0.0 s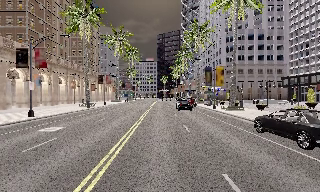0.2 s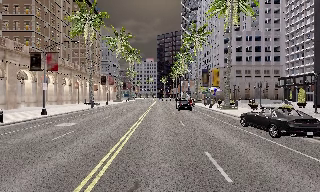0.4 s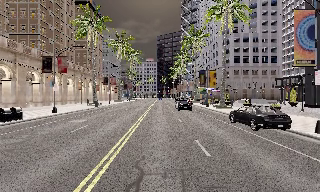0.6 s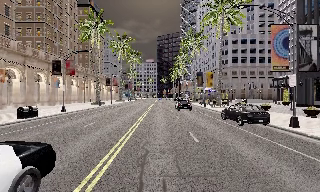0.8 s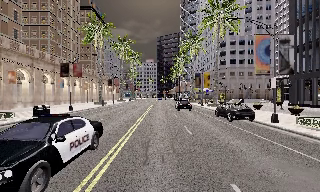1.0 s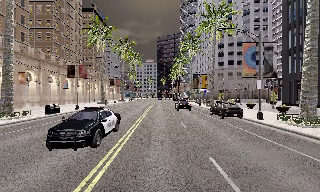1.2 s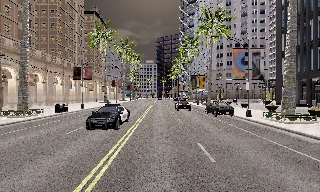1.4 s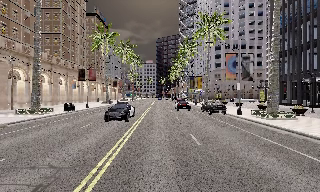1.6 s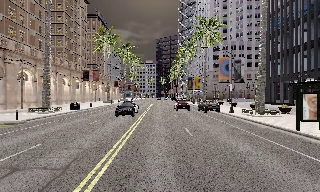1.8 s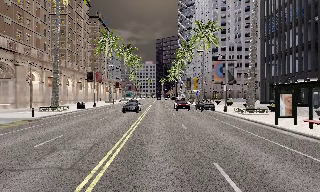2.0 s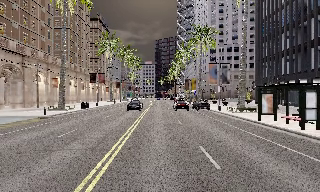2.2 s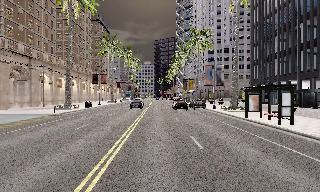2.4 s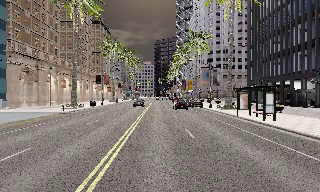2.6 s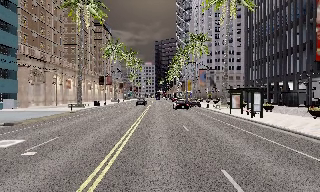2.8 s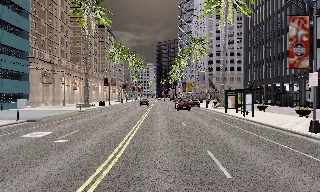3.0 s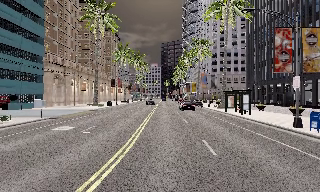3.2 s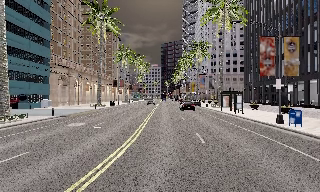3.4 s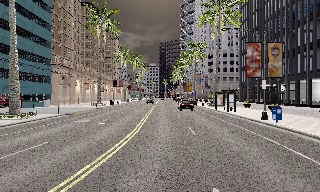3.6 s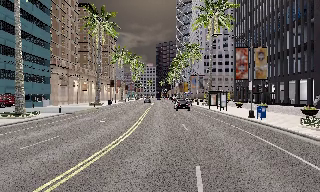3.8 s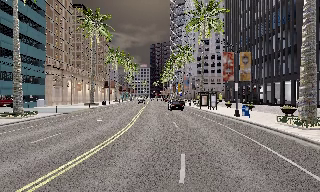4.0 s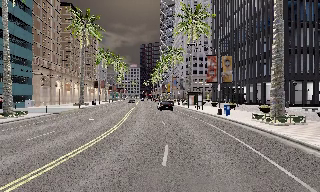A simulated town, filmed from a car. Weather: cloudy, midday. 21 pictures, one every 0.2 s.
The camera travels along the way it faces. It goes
backward.
0.0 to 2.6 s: The camera travels backward, about 20 m, so what stands in front gets smaller.
2.6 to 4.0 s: The camera travels backward, about 10 m, so what stands in front gets smaller. It loses speed.
The film runs backward here.
